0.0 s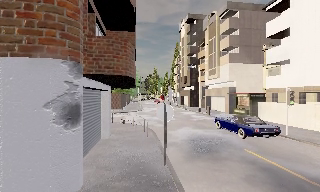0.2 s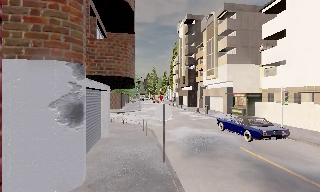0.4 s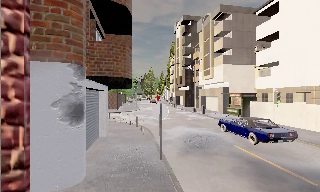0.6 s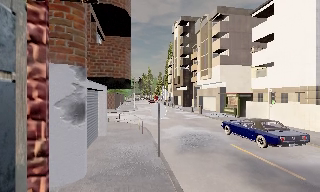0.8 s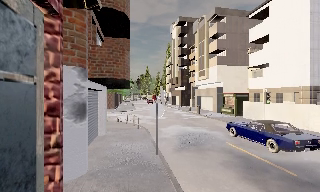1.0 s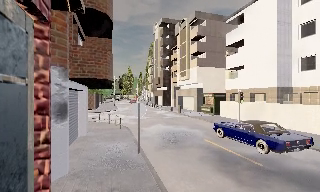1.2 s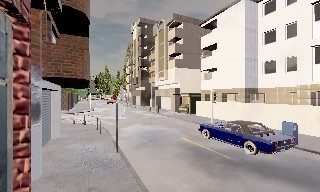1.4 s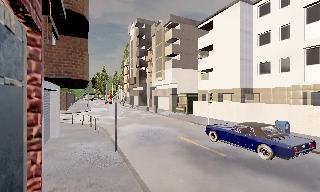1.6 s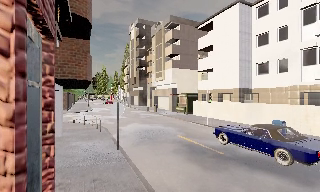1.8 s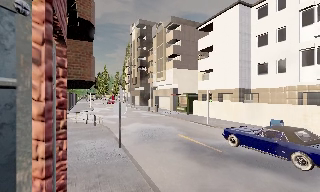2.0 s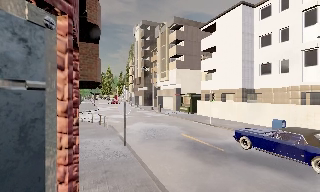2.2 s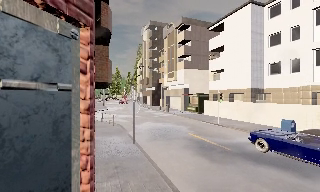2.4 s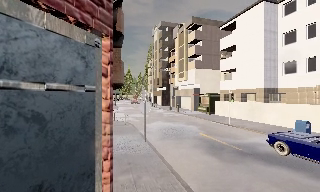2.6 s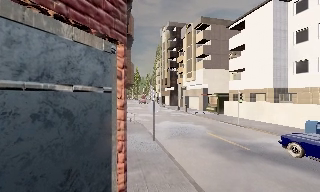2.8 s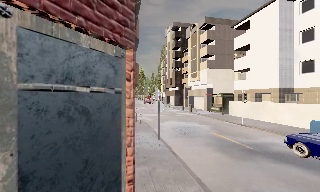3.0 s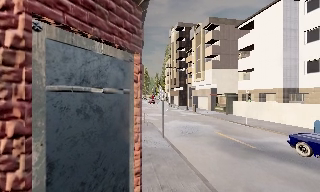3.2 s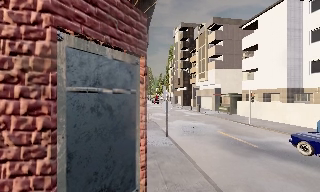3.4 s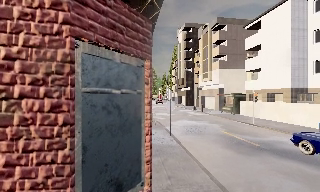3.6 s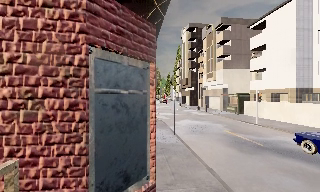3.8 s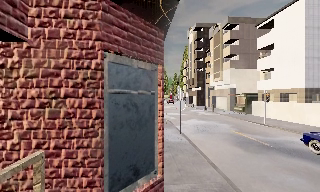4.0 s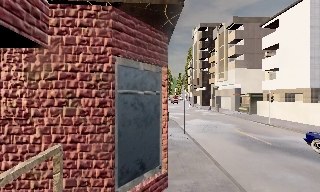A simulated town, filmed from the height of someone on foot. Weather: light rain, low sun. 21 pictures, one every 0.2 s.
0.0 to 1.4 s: The scene slides to the left, as the camera pans about 20 degrees to its right. It travels backward, about 2 m, so what stands in front gets smaller.
1.4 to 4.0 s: The camera pans to its left, which is counterclockwise from overhead, by about 20 degrees. It travels backward, about 3.5 m, so what stands in front gets smaller.
The film runs backward here.
